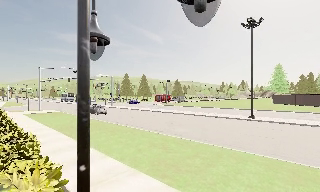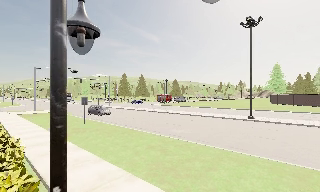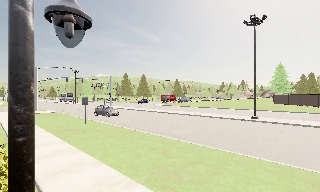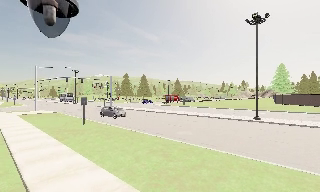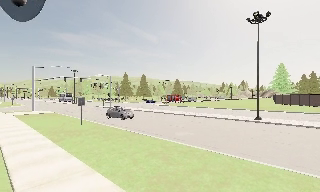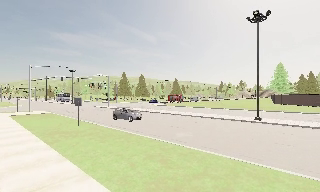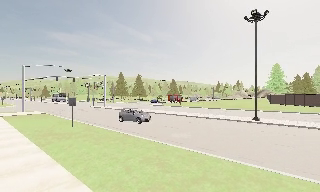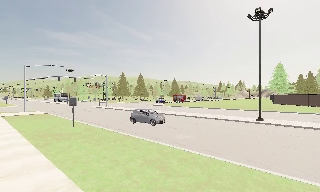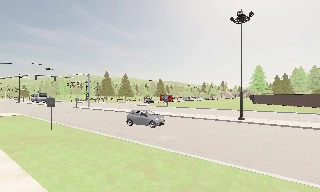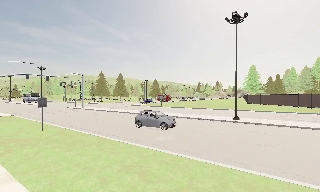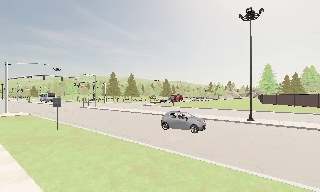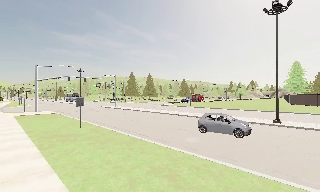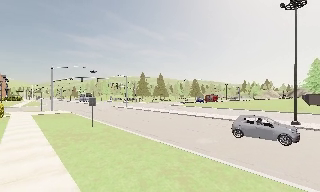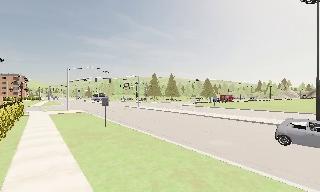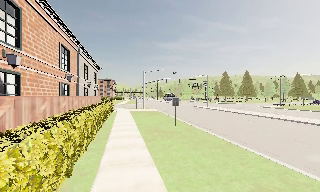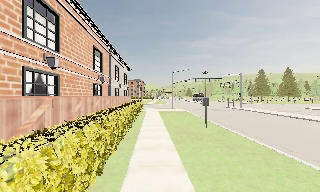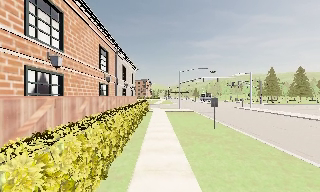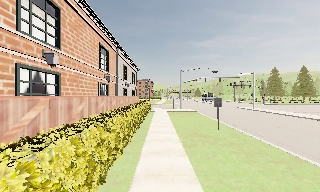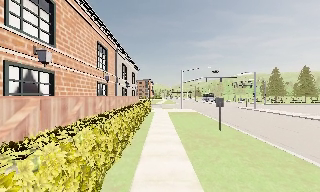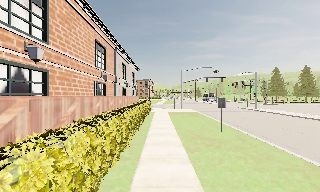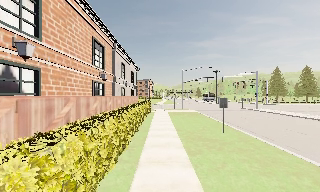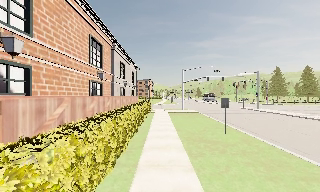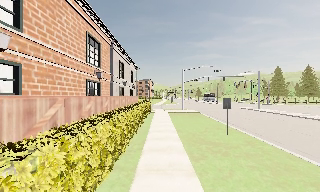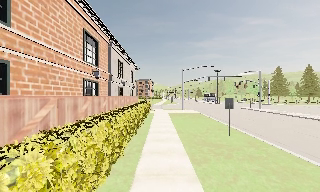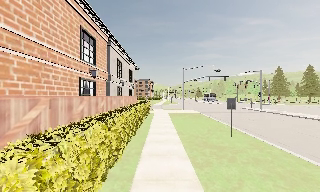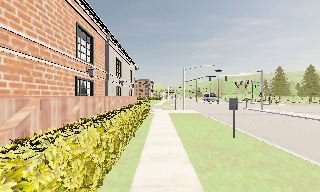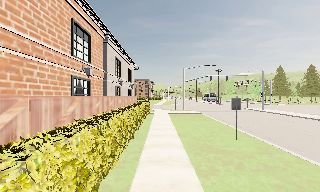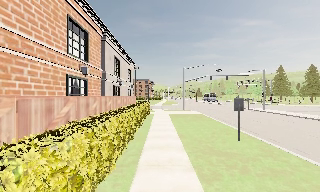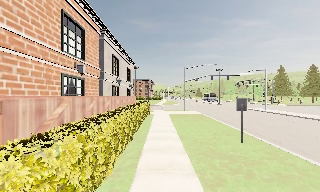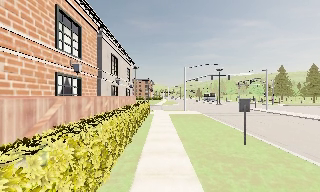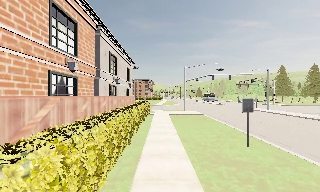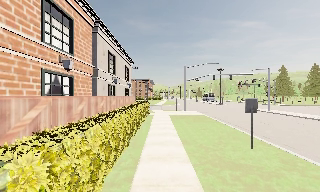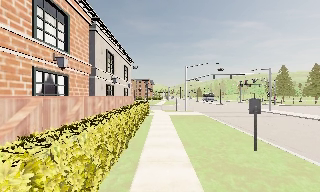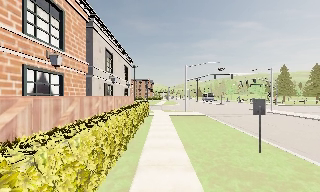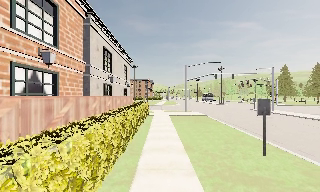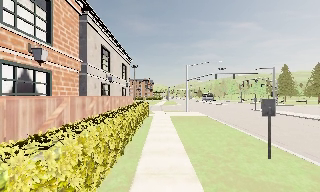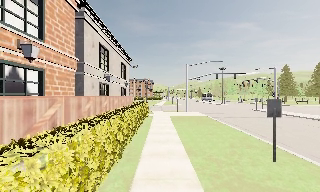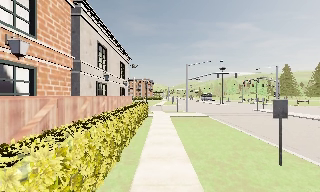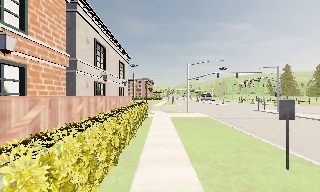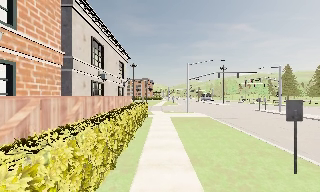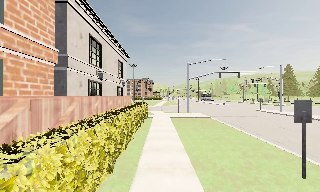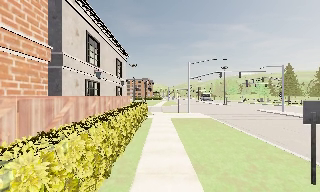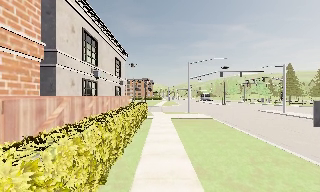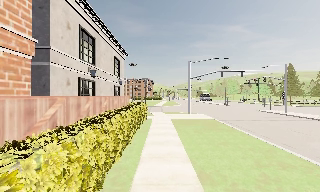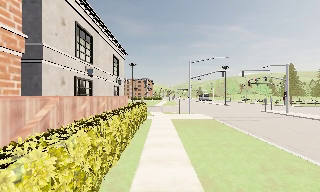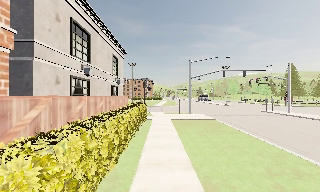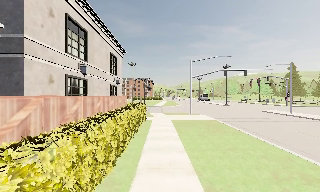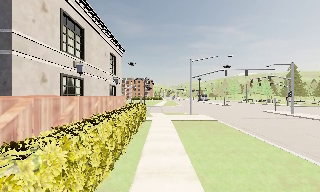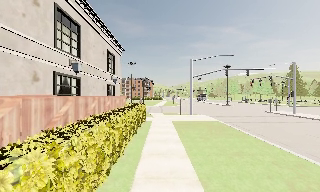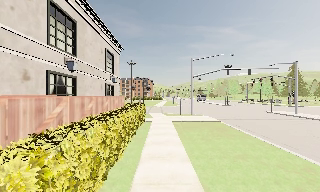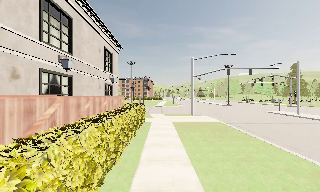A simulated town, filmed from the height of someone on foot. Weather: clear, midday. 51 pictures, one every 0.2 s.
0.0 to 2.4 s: The camera travels forward, about 3 m, so what stands in front looms larger.
2.4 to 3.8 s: The camera swings to its left by about 40 degrees, and the scene slides to the right. It travels forward, about 2 m.
3.8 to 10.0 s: The camera travels forward, about 10 m, so what stands in front looms larger.
The film runs forward here.
